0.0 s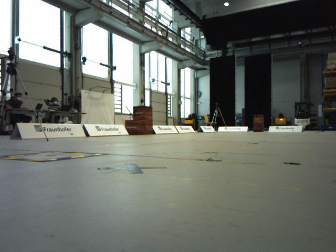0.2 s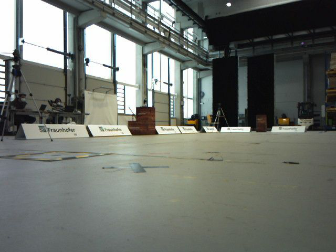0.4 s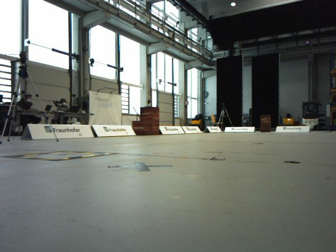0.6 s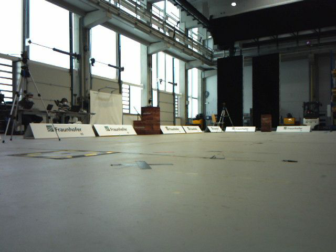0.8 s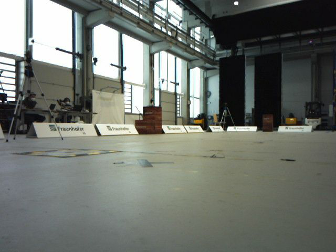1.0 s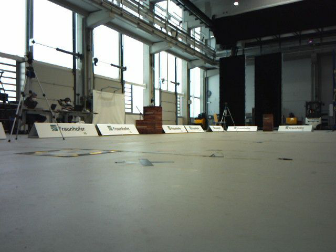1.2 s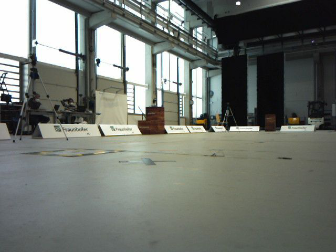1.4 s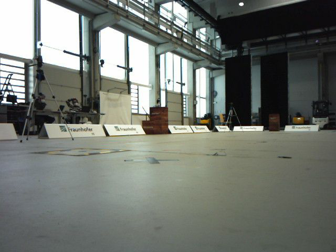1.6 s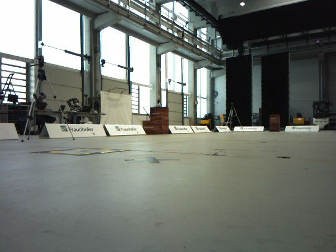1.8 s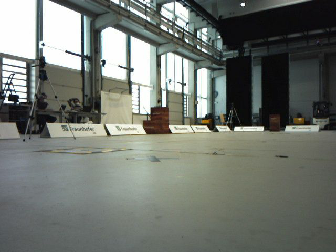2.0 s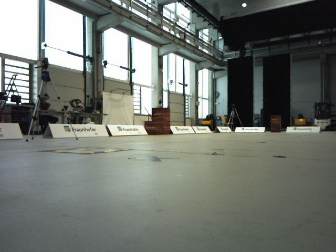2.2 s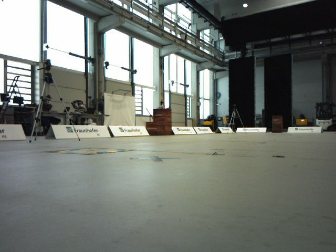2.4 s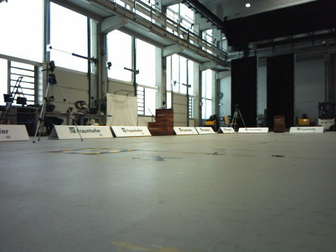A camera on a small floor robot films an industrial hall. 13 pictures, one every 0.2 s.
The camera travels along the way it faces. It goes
backward.
0.0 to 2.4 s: The camera travels backward, about 0.5 m, so what stands in front gets smaller.
The film runs backward here.
